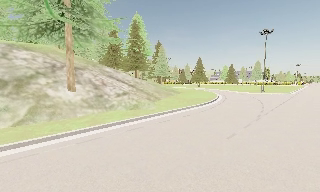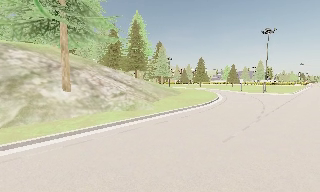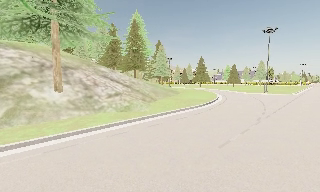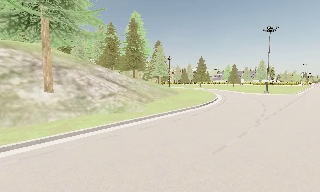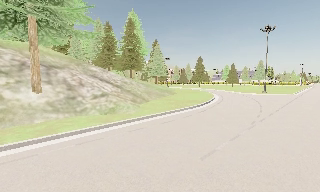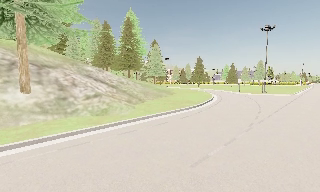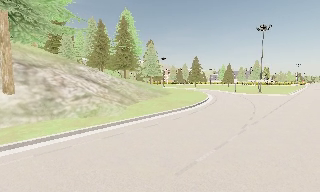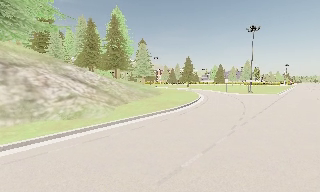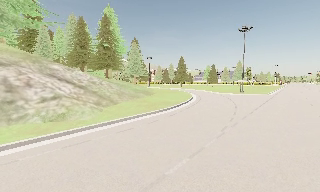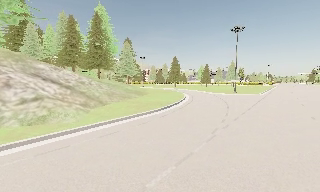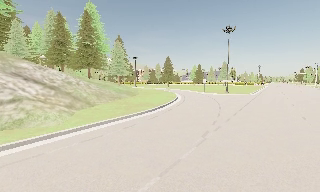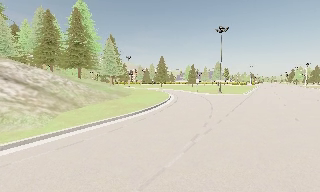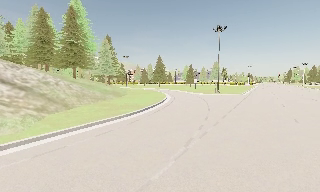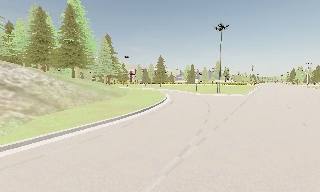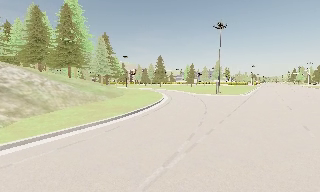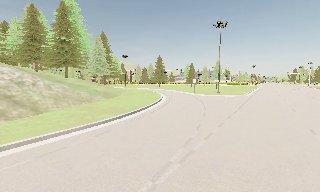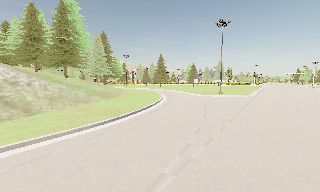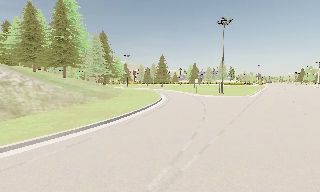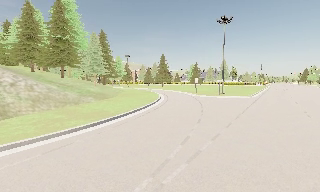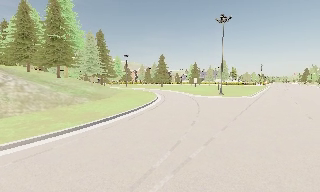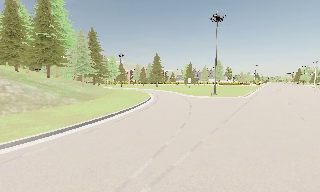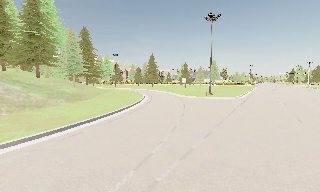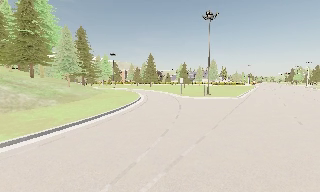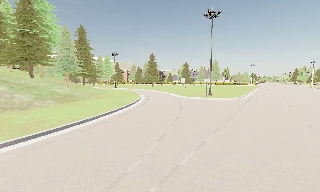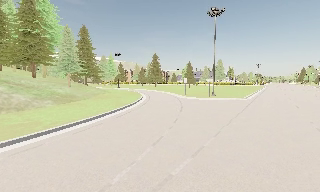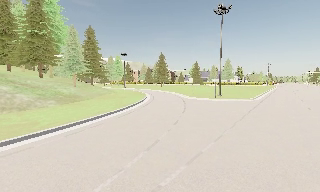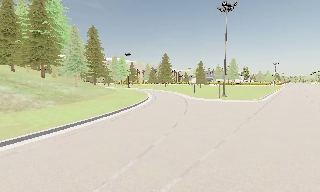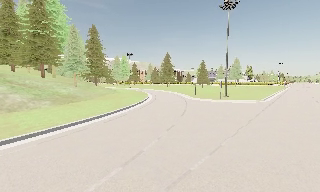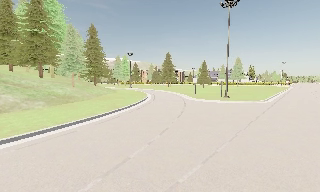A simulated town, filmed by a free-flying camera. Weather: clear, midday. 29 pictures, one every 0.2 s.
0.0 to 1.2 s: The camera travels forward and to its right, about 3 m, so what stands in front looms larger.
1.2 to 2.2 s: The camera swings to its right by about 10 degrees, and the scene slides to the left. It travels forward and to its right, about 2.5 m, so what stands in front looms larger.
2.2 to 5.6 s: The camera travels forward and to its right, about 11 m, so what stands in front looms larger.
The film runs forward here.
